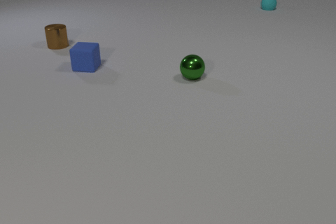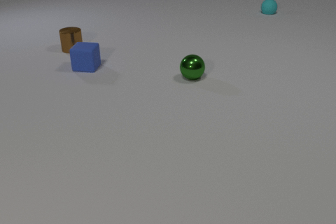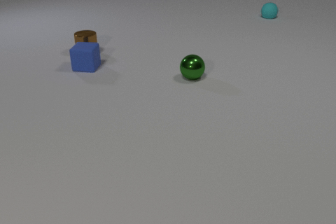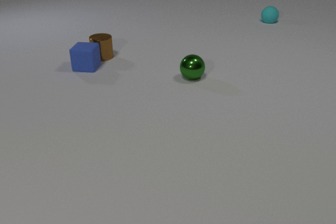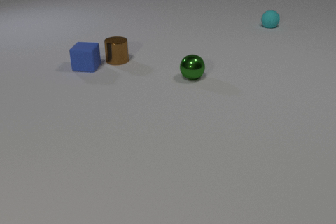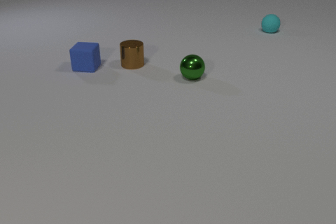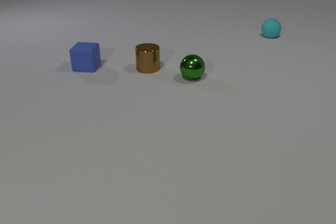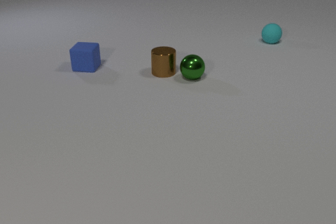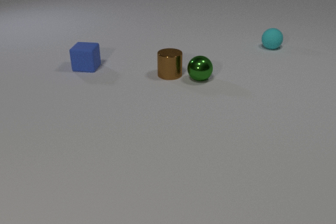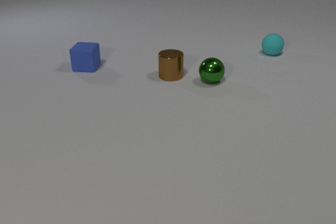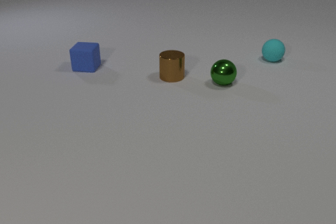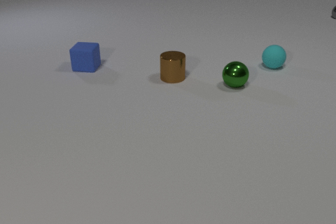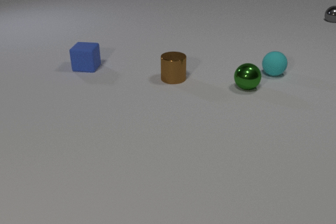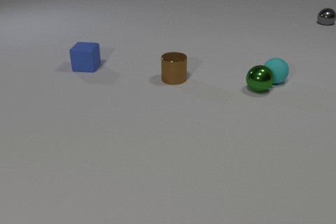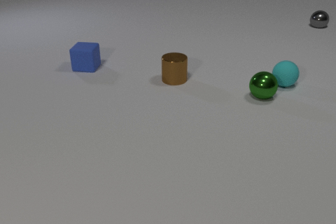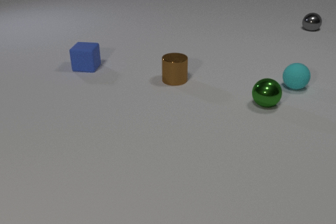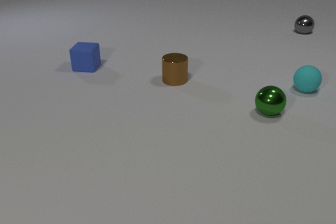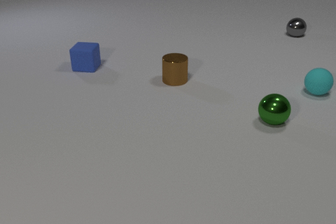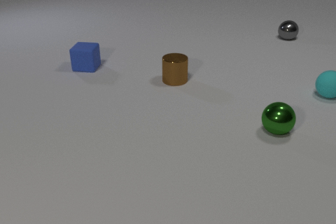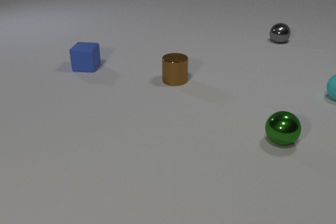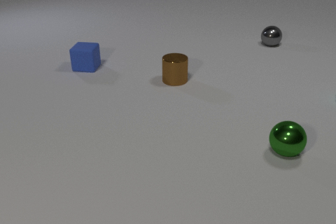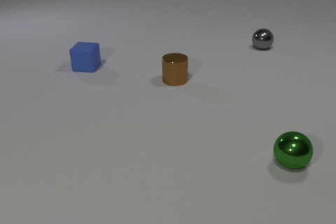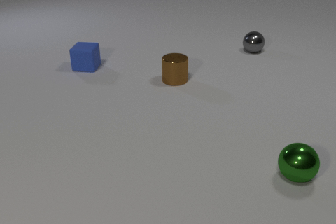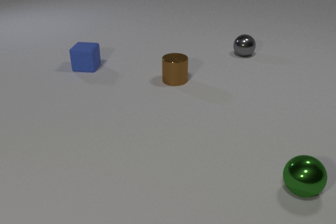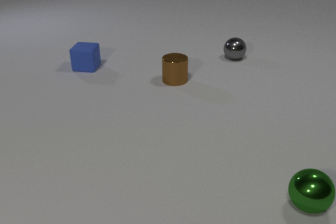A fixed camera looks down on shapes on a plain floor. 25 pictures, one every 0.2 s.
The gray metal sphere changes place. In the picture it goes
toward the camera.
The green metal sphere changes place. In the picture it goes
toward the camera.
0.0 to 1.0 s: The brown metal cylinder slides to the right and toward the camera. The cyan rubber sphere rolls toward the camera.
1.0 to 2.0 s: The brown metal cylinder slides to the right and toward the camera. The green metal sphere rolls to the right. The cyan rubber sphere rolls toward the camera. The brown metal cylinder and the green metal sphere collide.
2.0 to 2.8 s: The brown metal cylinder slides toward the camera. The green metal sphere rolls to the right and toward the camera. The cyan rubber sphere rolls toward the camera. The gray metal sphere comes in at the right edge, rolls toward the camera and to the left. The green metal sphere and the cyan rubber sphere collide.
2.8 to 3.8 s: The green metal sphere rolls toward the camera. The cyan rubber sphere rolls to the right. The gray metal sphere rolls toward the camera and to the left.
3.8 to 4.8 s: The green metal sphere rolls toward the camera. The cyan rubber sphere rolls to the right, leaves at the right edge. The gray metal sphere rolls toward the camera and to the left.
What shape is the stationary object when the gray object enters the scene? cube.
How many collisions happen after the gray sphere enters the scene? 1.
Are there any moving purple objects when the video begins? no.
